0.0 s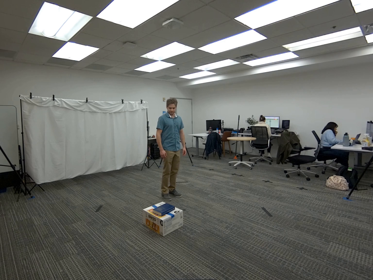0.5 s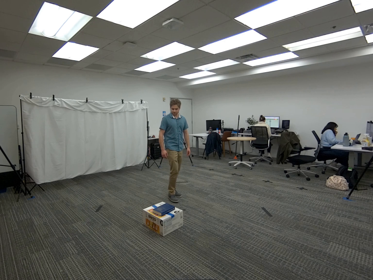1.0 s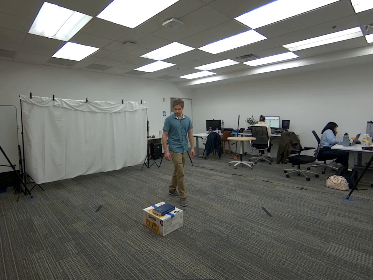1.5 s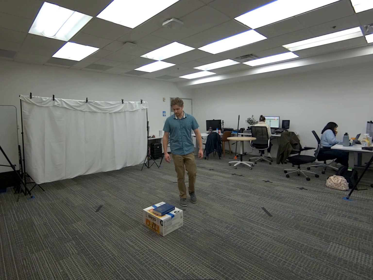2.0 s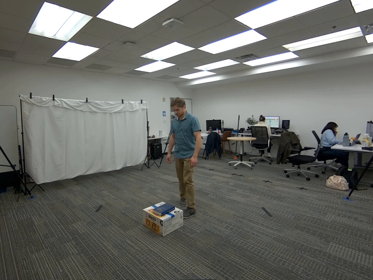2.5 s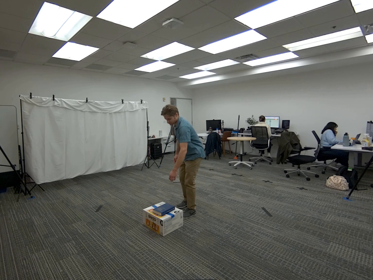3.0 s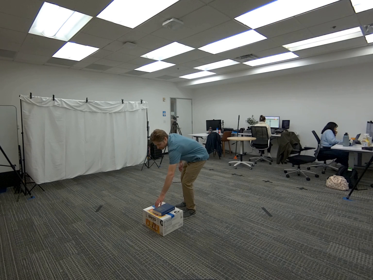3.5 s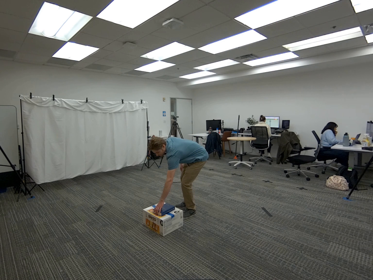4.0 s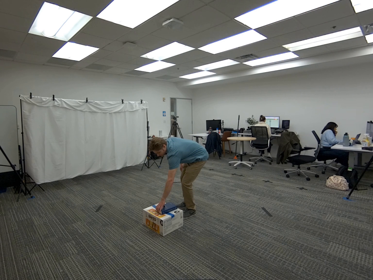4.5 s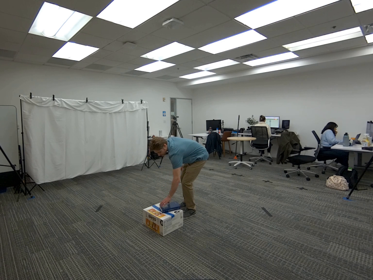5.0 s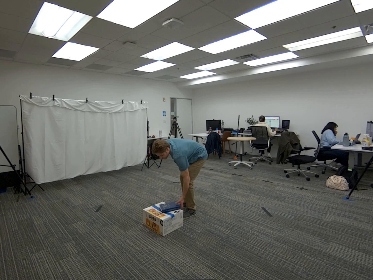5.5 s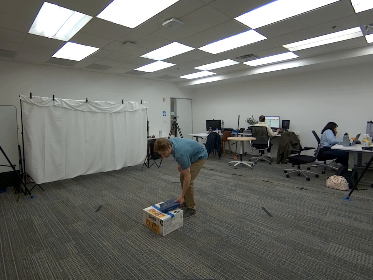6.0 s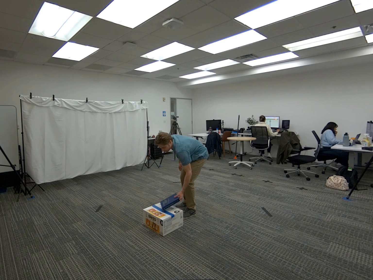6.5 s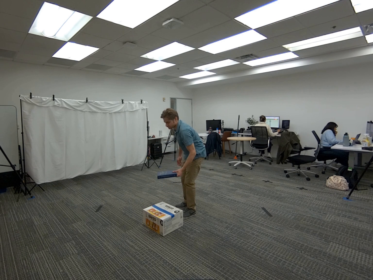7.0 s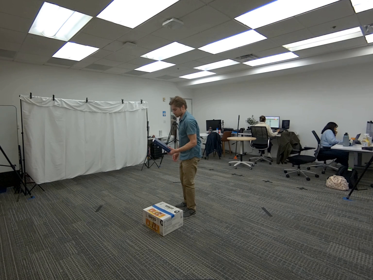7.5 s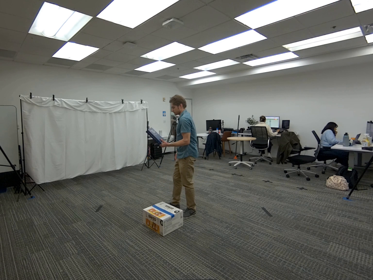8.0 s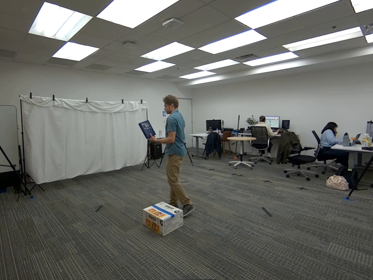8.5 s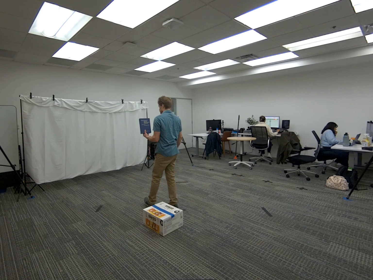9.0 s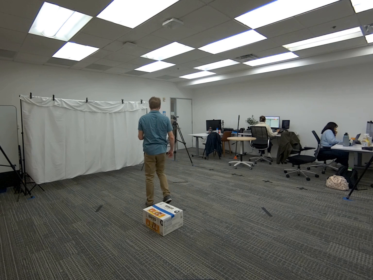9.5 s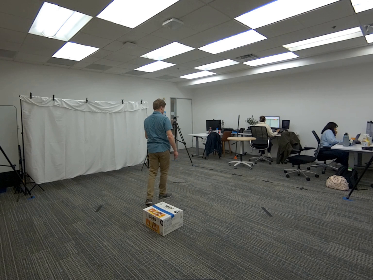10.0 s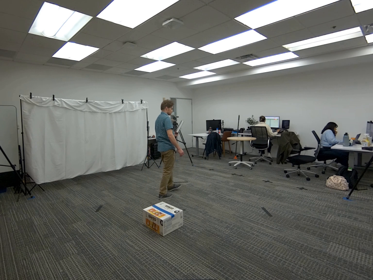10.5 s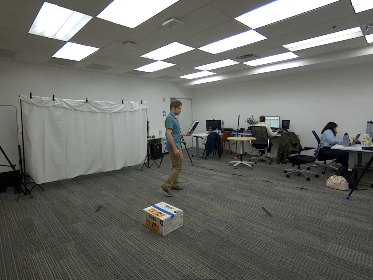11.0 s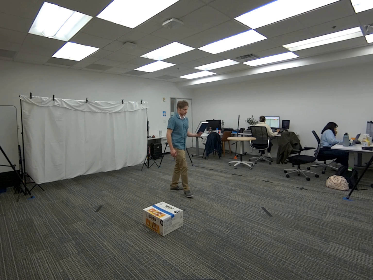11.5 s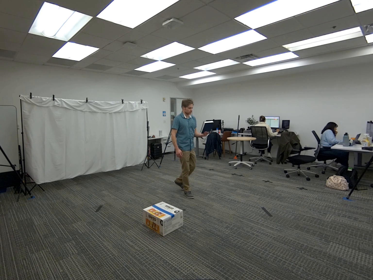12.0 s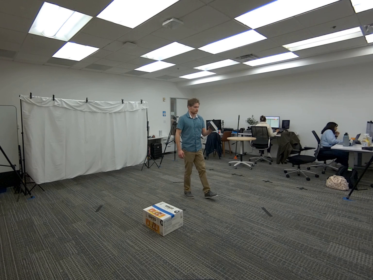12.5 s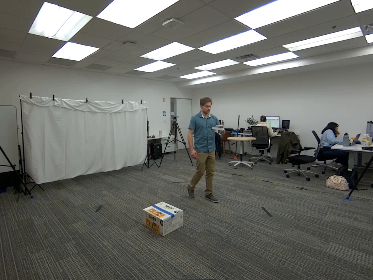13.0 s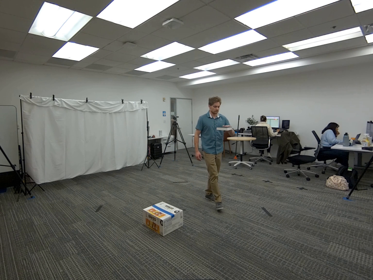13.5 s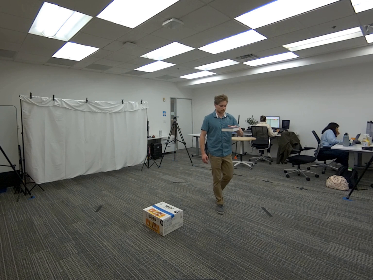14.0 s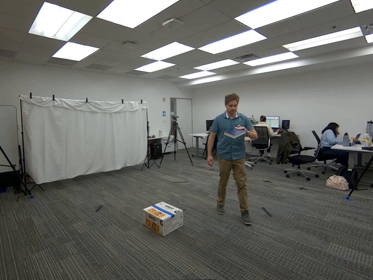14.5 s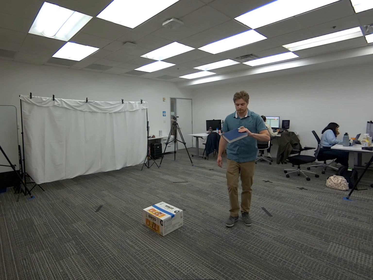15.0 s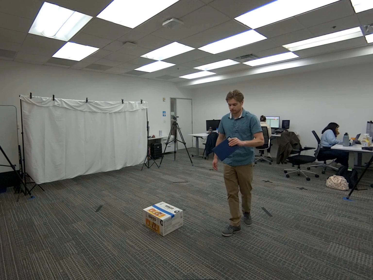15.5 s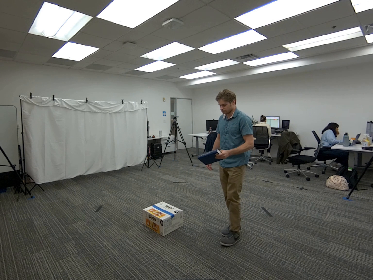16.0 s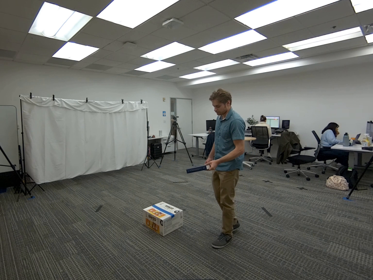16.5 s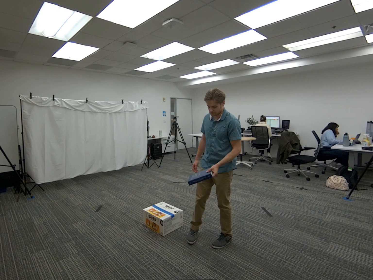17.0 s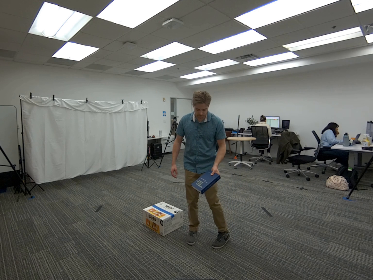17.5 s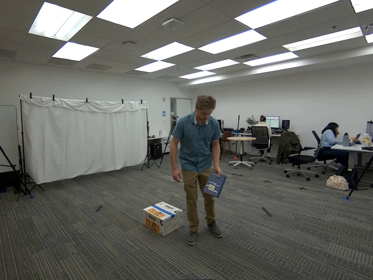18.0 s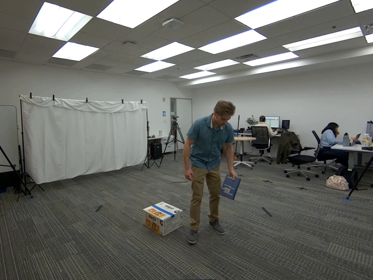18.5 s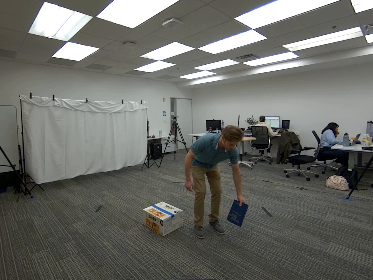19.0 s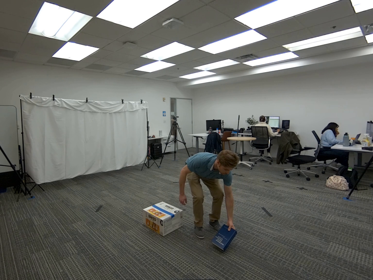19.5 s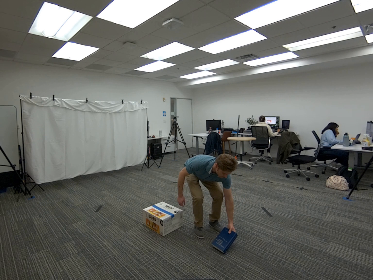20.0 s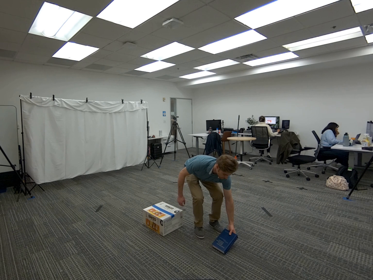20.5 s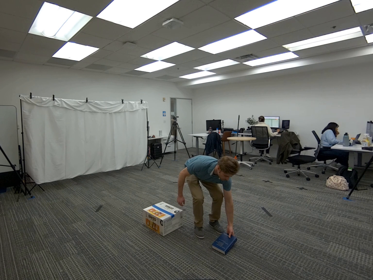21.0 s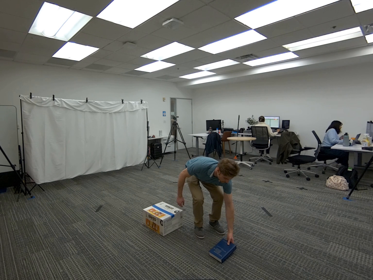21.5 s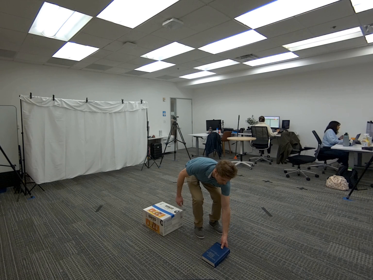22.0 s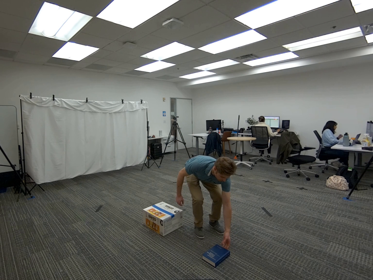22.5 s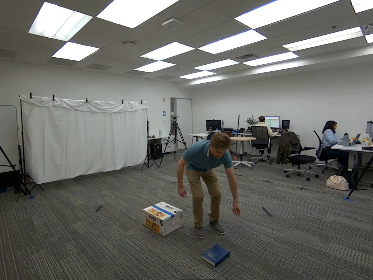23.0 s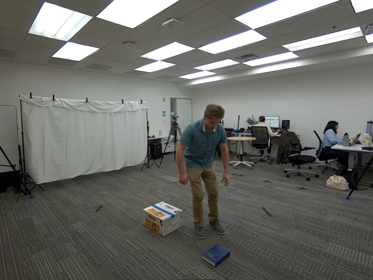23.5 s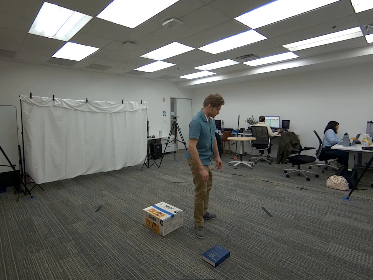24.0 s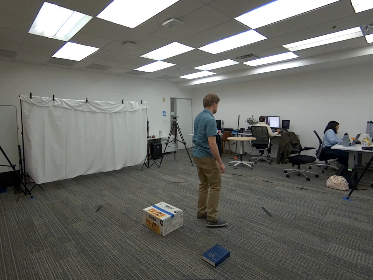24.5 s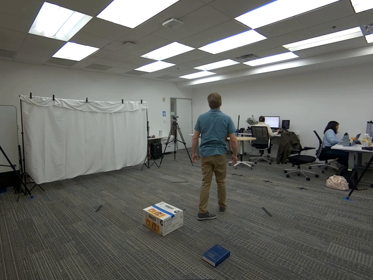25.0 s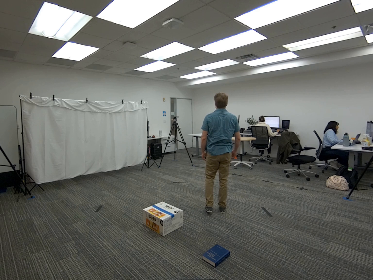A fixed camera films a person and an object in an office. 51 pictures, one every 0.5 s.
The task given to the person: Walk to the dark blue book on the snack box, use your left hand to pick up the book, walk around and place the book on the floor.
